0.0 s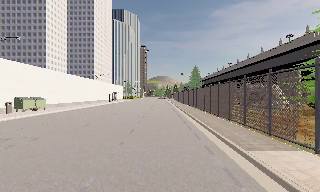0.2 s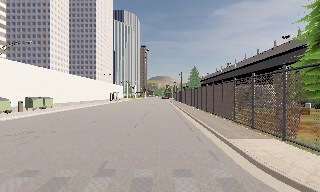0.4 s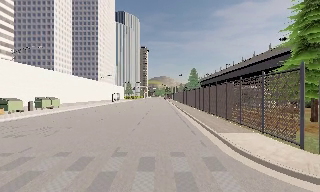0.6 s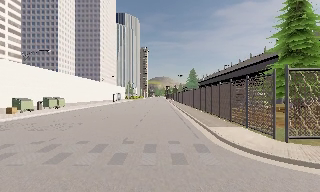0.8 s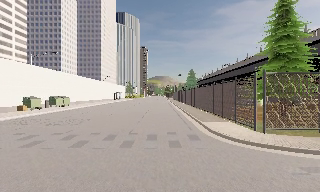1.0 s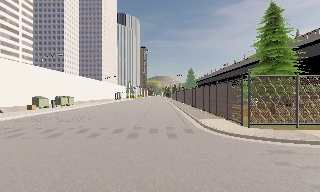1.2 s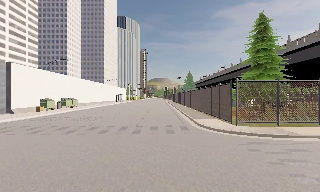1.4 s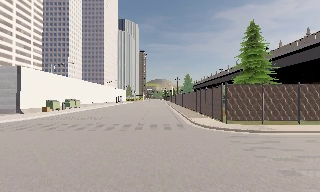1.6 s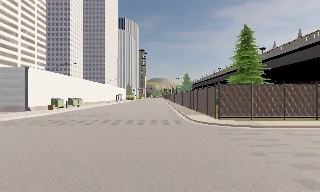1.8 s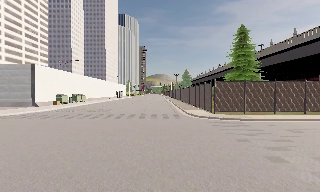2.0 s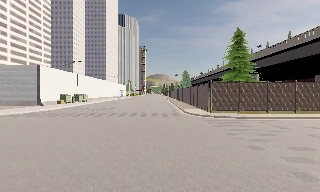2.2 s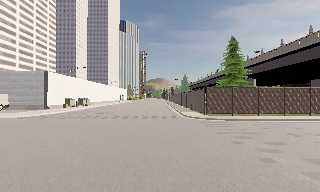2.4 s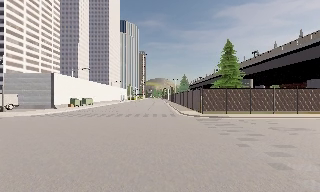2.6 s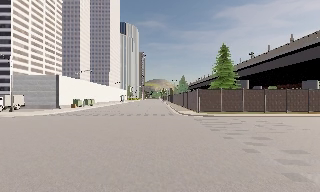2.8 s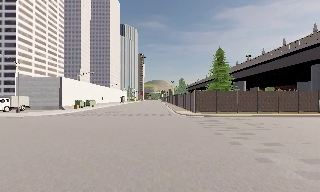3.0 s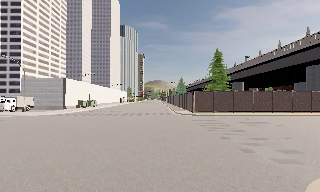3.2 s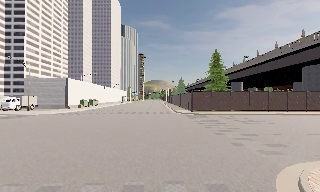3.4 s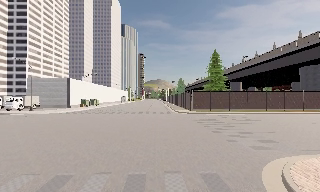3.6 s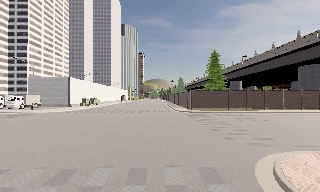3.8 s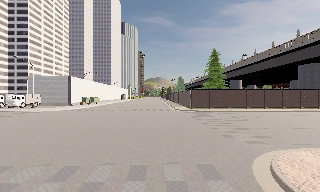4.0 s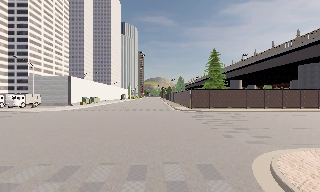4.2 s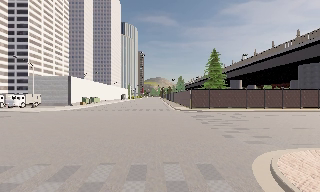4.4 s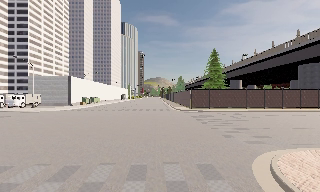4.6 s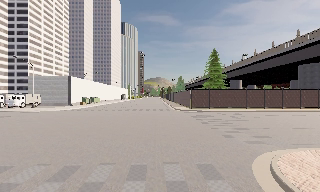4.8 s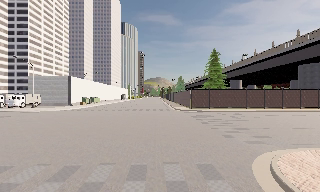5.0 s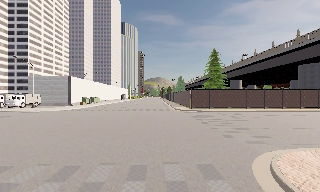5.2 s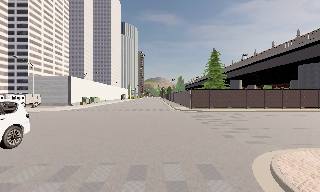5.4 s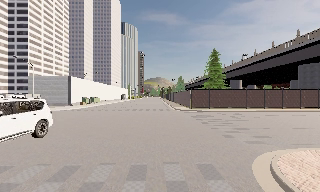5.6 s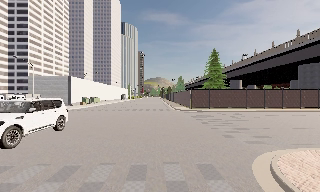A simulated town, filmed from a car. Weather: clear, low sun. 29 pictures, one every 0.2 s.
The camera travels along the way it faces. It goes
backward.
0.0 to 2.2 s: The camera travels backward, about 15 m, so what stands in front gets smaller.
2.2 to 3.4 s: The camera travels backward, about 7 m, so what stands in front gets smaller. It loses speed.
3.4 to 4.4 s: The camera shifts only a little, or ends up much as it began.
4.4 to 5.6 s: The camera keeps its place and its aim.
The film runs backward here.
